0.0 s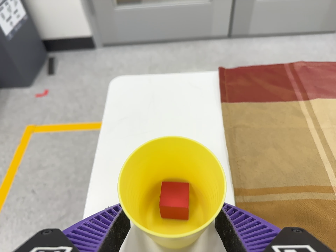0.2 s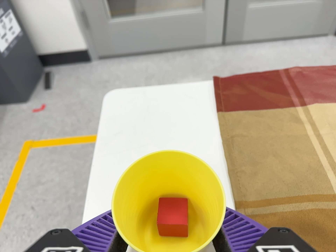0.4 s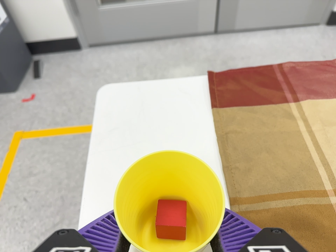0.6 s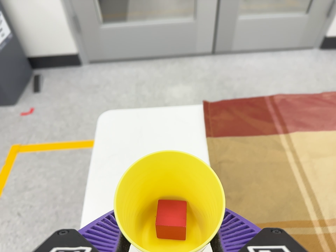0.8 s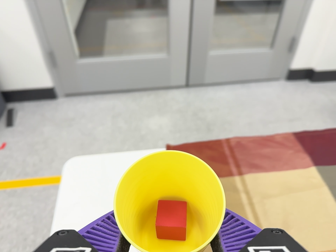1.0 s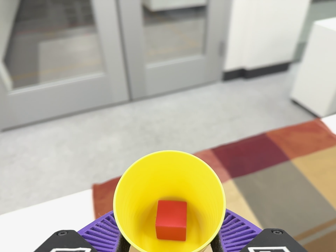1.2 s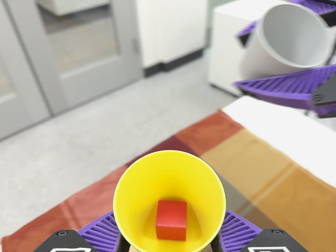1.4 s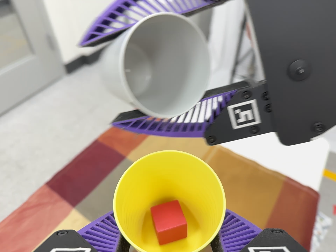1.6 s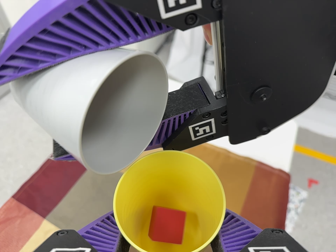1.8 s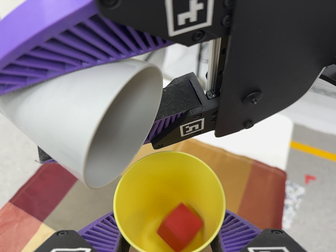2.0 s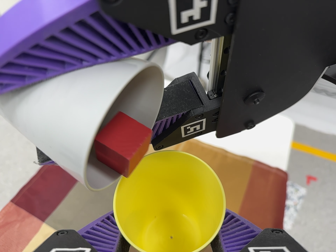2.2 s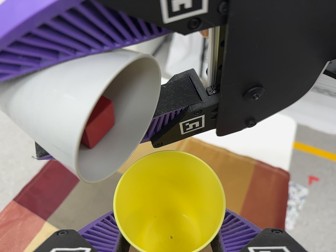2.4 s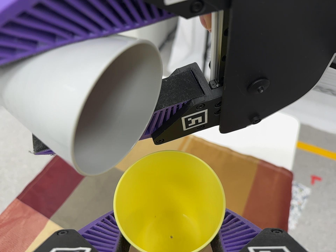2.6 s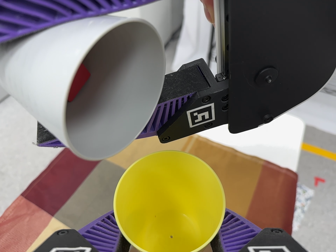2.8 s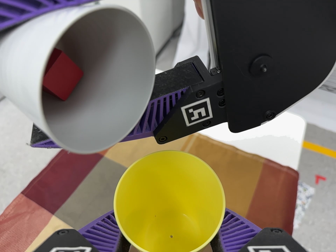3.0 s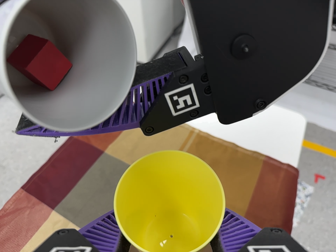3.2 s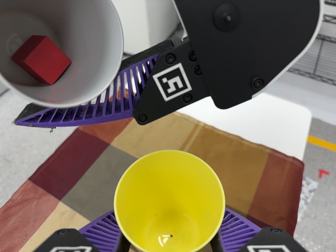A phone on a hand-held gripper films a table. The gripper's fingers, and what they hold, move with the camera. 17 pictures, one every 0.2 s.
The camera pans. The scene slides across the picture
to the left.
The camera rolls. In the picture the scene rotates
counterclockwise.
0.0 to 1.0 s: The camera pans to its right by about 15 degrees. It travels toward the top of its view, to its right and backward, about 14 cm, so close, fixed things drift downward. Its aim tips toward the top of its view by about 10 degrees, and the scene shifts downward. It rolls about its line of sight by about 10 degrees, and the scene rotates counterclockwise.
1.0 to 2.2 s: The scene slides to the left, as the camera pans about 30 degrees to its right. It travels to its right and toward the top of its view, about 16 cm, so close, fixed things drift to the left. It rolls about its line of sight by about 30 degrees, and the scene rotates counterclockwise.
2.2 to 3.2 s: The camera shifts only a little, or ends up much as it began.
The film runs backward here.
